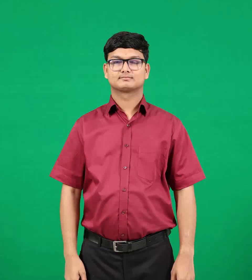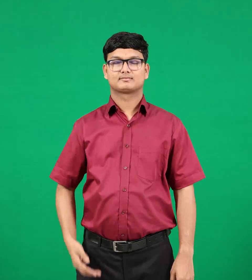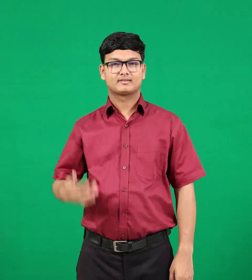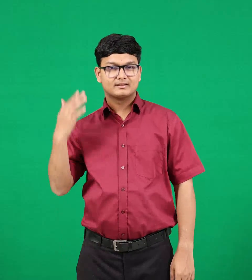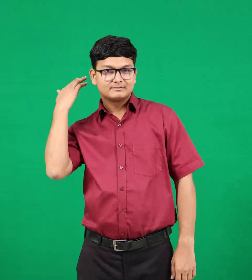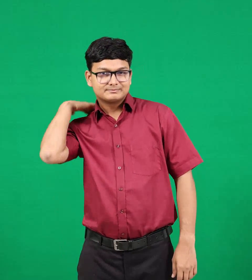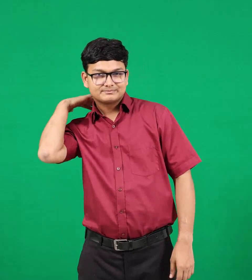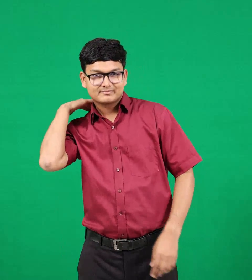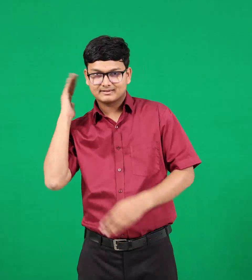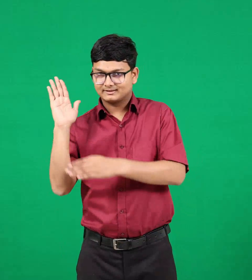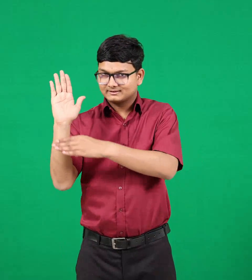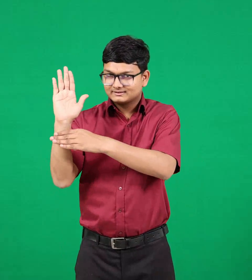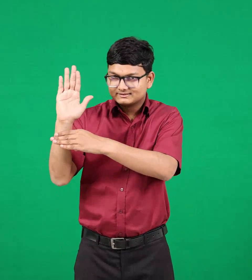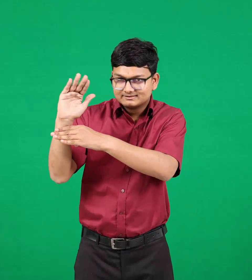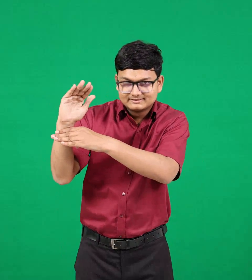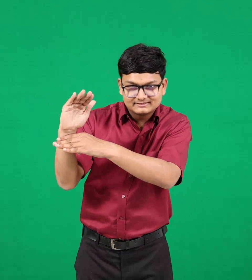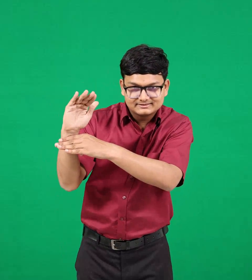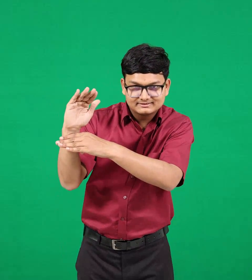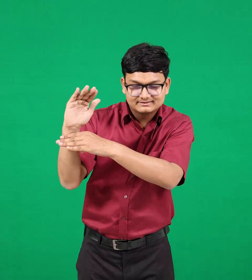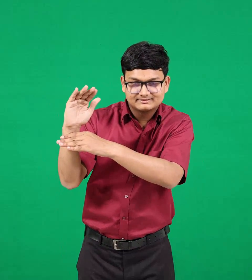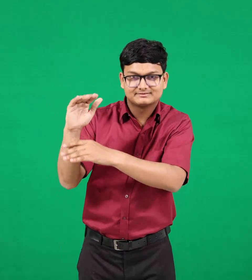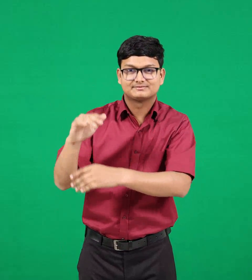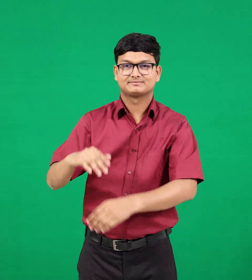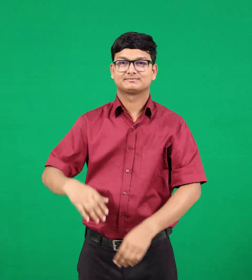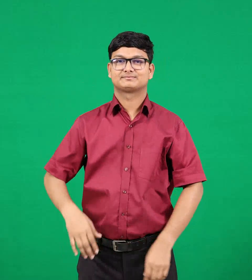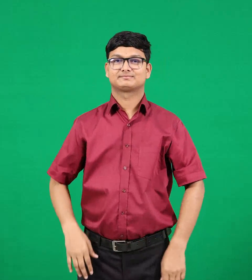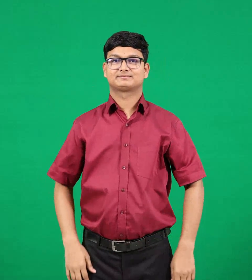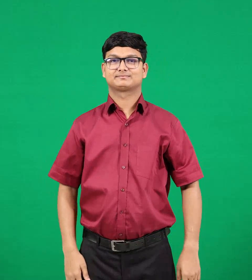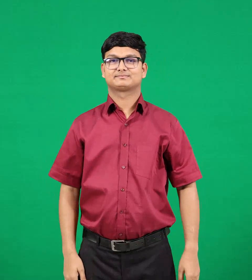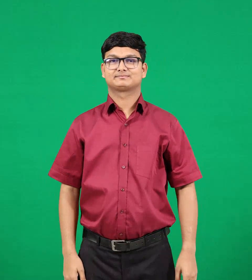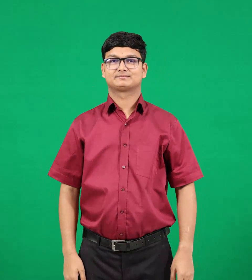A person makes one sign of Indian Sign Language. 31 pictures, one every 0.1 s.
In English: bow
